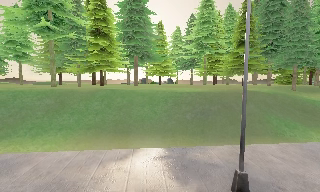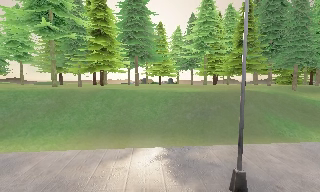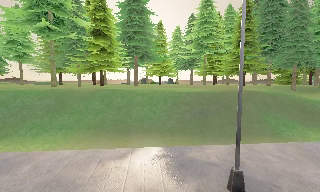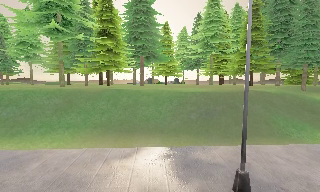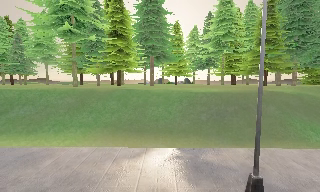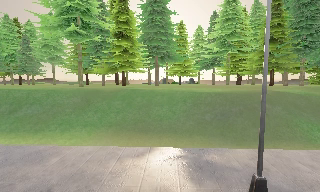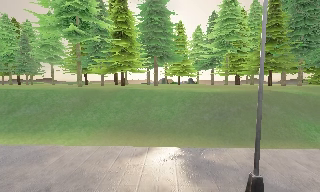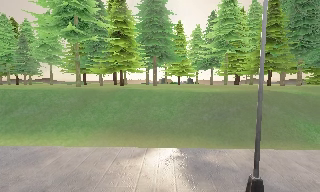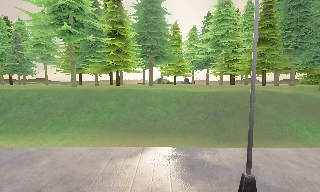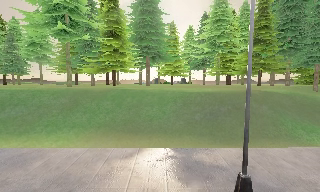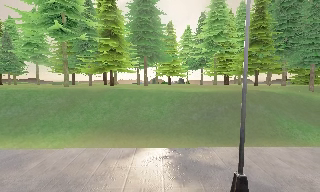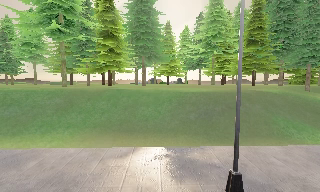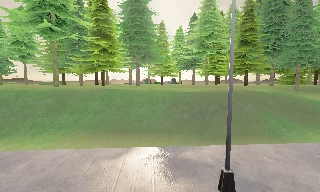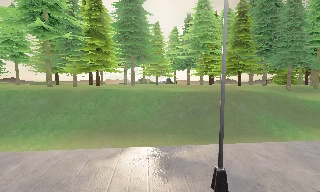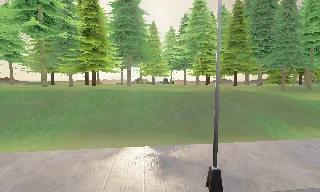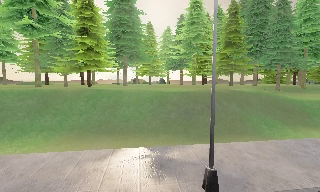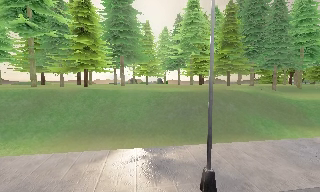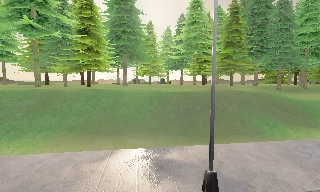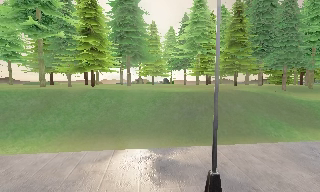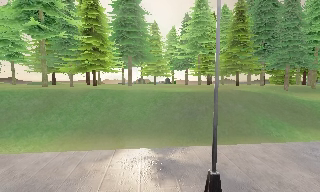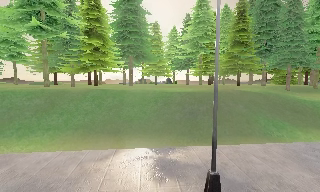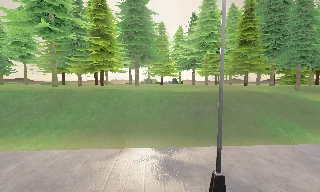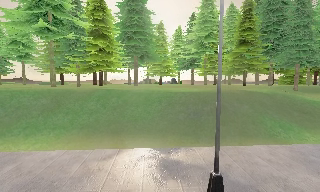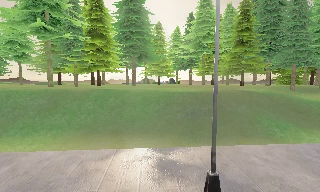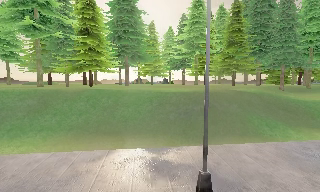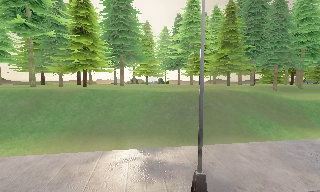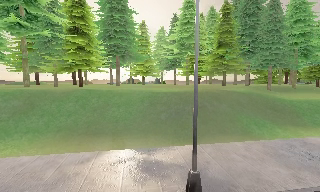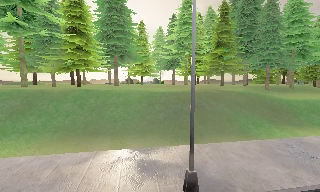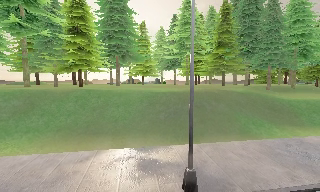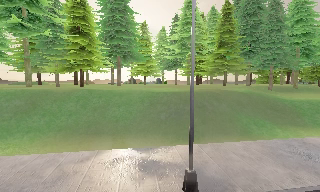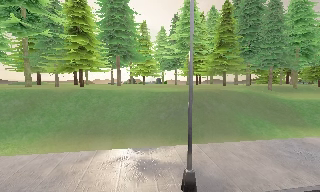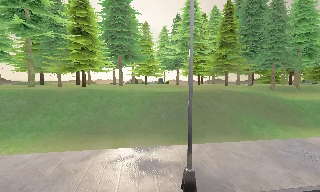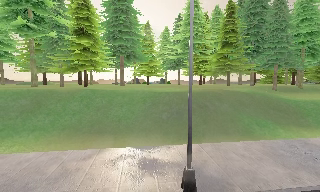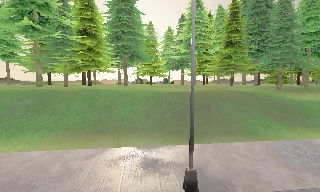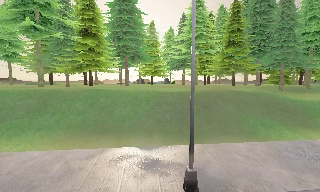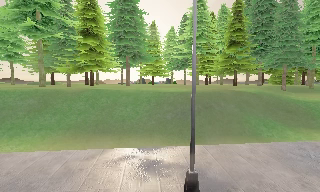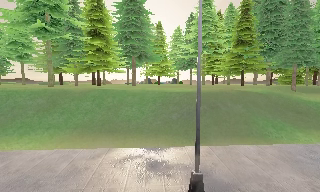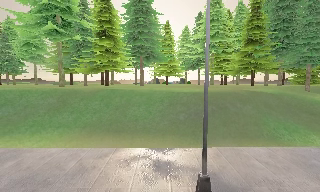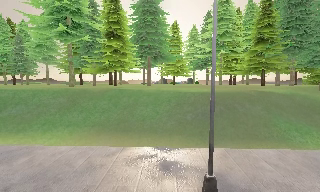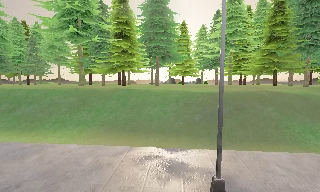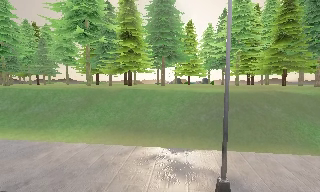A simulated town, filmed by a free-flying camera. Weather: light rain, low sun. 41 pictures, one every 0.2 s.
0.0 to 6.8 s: The camera travels to its right, about 1.5 m, so close, fixed things drift to the left.
6.8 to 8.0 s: The scene slides to the right, as the camera pans about 15 degrees to its left.
The film runs forward here.
